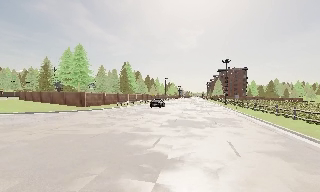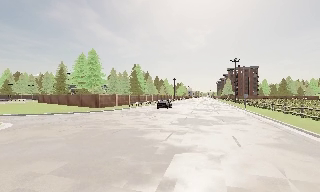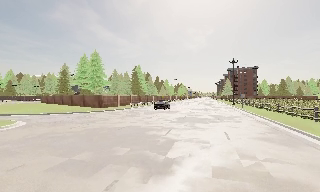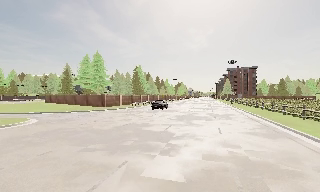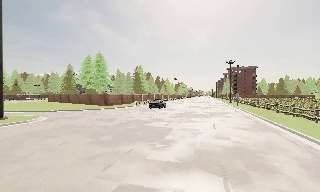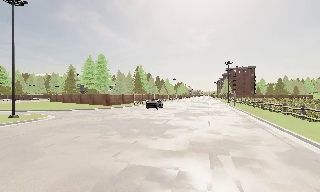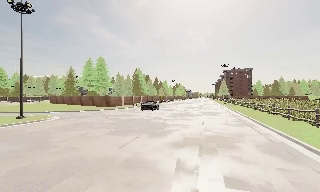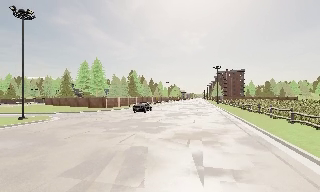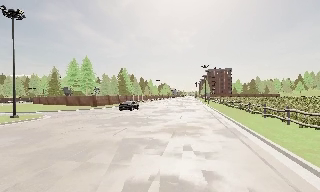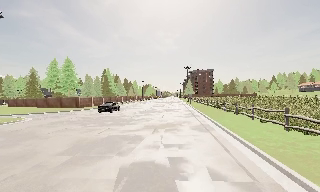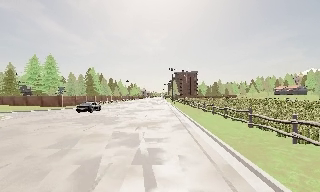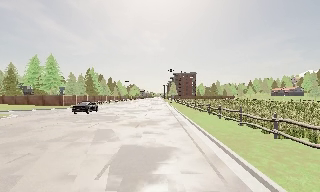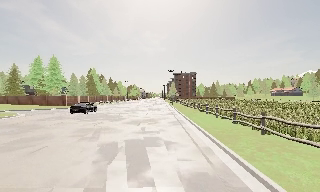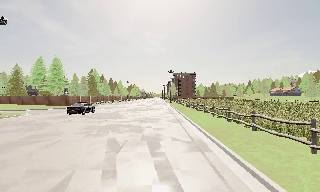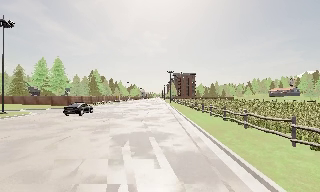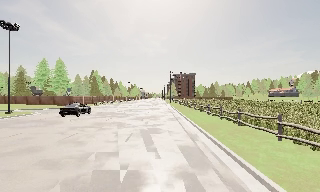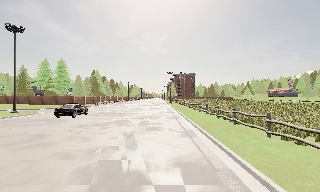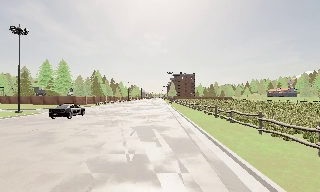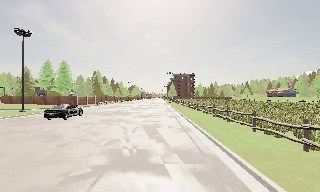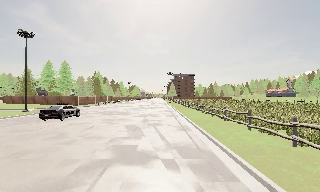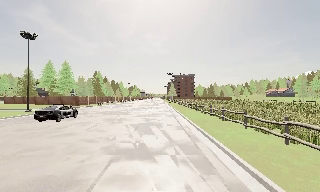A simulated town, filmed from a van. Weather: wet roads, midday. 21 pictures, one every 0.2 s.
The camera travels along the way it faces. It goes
backward.
0.0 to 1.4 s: The camera travels backward, about 8 m, so what stands in front gets smaller.
1.4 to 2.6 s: The camera swings to its right by about 15 degrees, and the scene slides to the left. It travels backward, about 6 m, so what stands in front gets smaller.
2.6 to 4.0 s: The camera travels backward, about 5 m, so what stands in front gets smaller. It loses speed.
The film runs backward here.
